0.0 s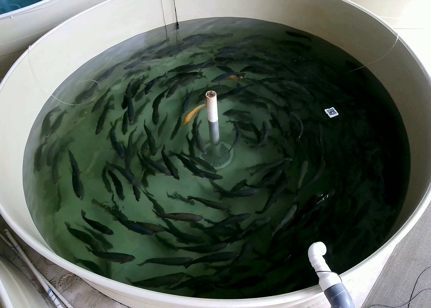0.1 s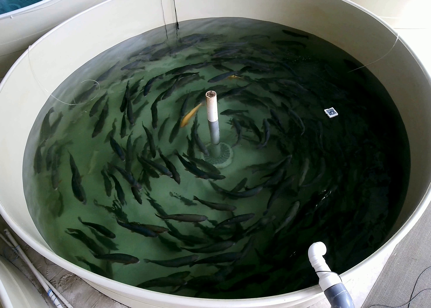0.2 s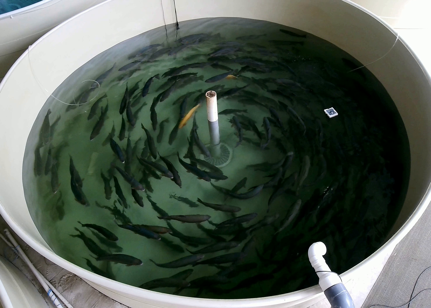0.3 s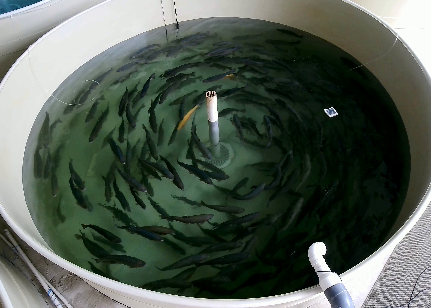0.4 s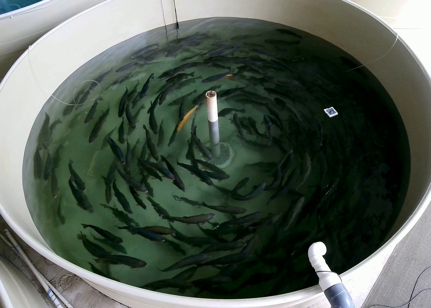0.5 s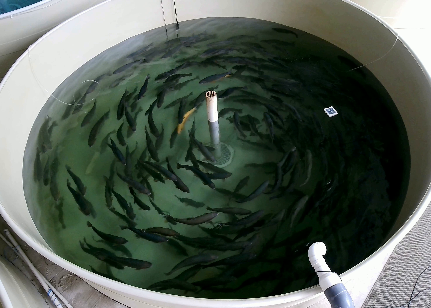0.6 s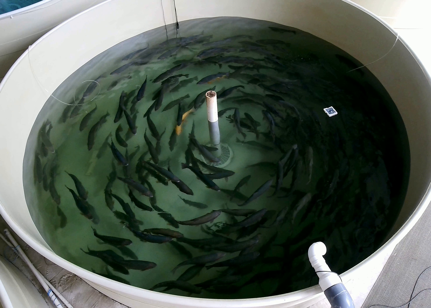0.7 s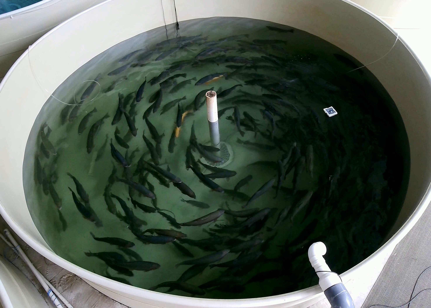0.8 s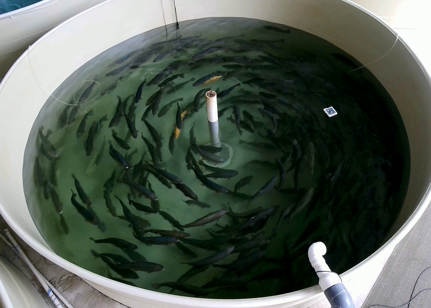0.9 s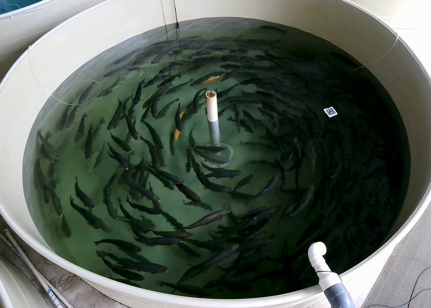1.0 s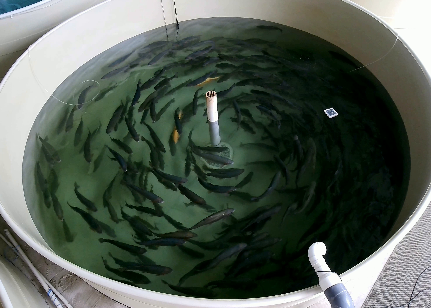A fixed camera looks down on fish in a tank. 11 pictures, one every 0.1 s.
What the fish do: Normal cruising.
